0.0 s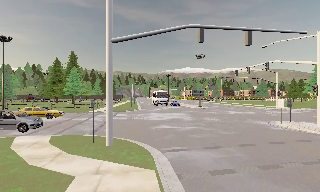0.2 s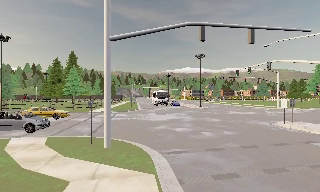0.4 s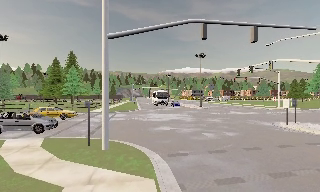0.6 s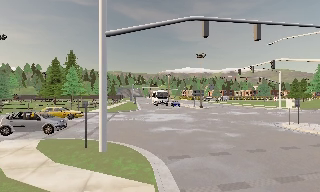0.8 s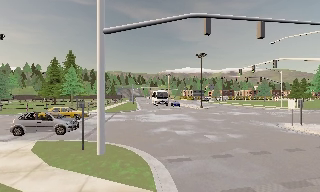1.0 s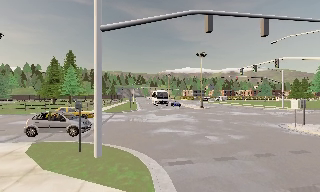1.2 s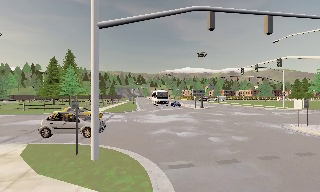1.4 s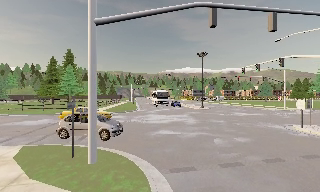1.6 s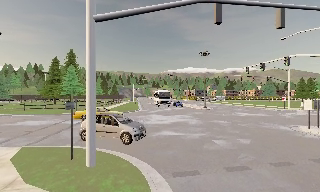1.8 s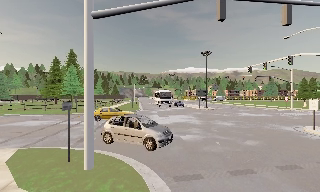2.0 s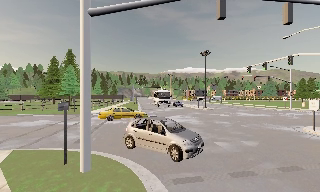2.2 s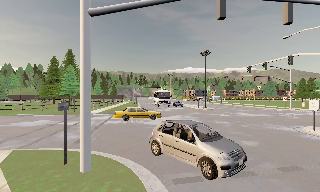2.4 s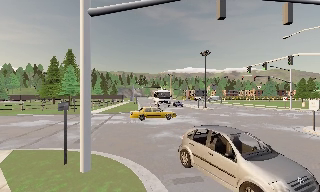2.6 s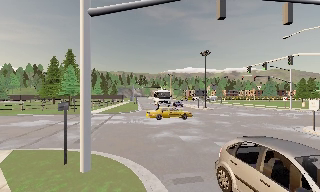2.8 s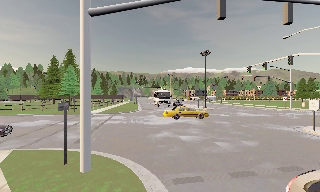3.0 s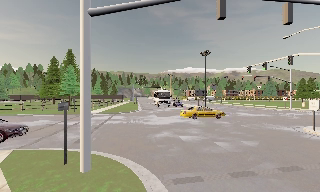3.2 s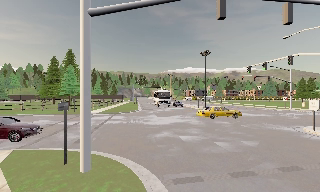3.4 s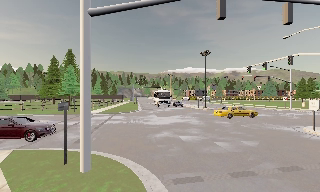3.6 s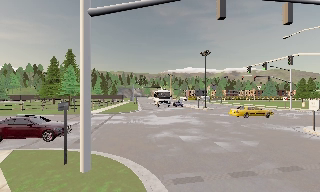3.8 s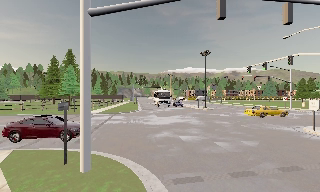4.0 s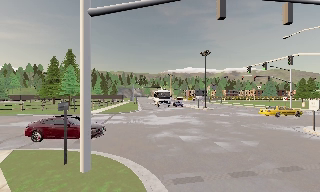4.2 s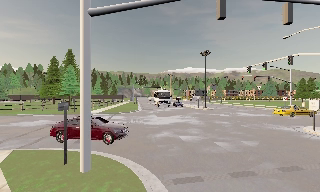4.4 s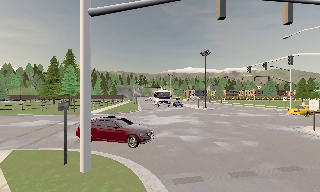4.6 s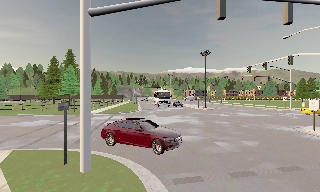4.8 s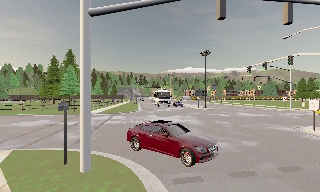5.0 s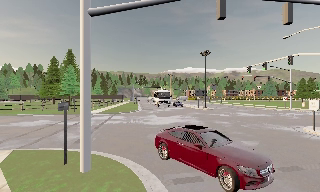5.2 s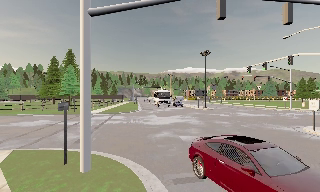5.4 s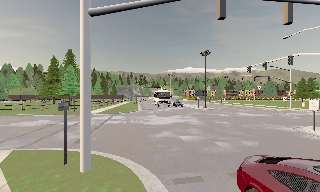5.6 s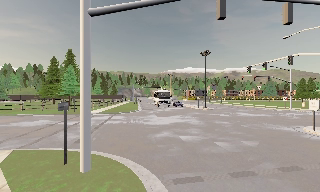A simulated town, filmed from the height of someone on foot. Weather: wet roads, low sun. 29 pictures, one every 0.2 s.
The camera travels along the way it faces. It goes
forward.
0.0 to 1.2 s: The camera travels forward, about 2 m, so what stands in front looms larger.
1.2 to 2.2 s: The camera travels forward, about 1 m, so what stands in front looms larger. It loses speed.
2.2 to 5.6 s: The camera keeps its place and its aim.
The film runs forward here.
